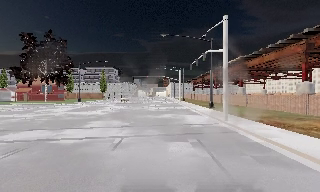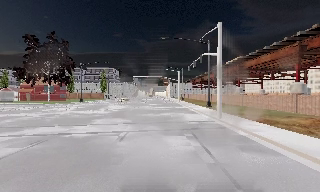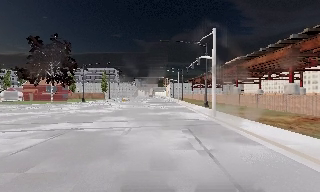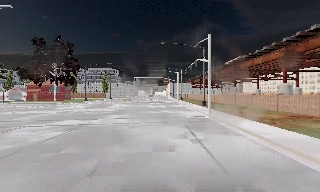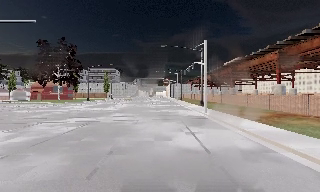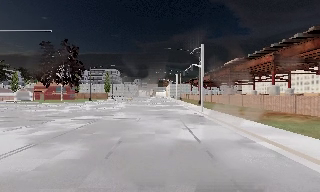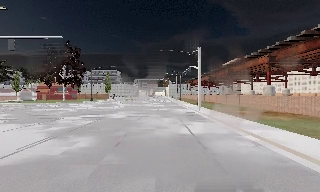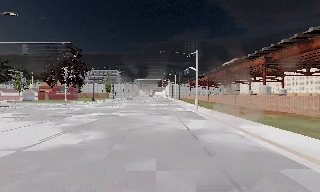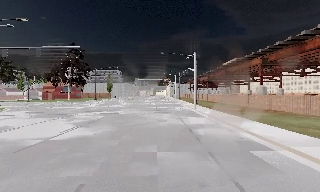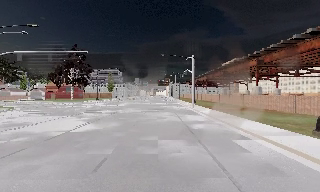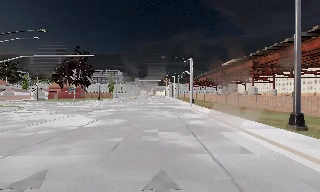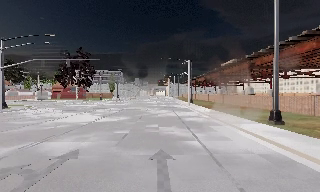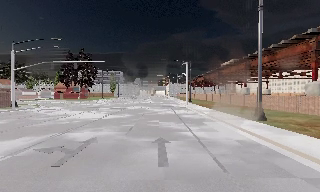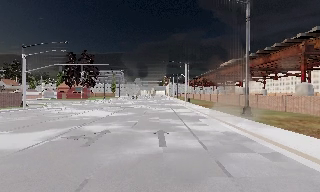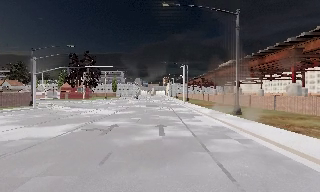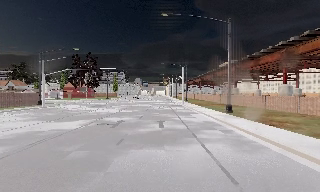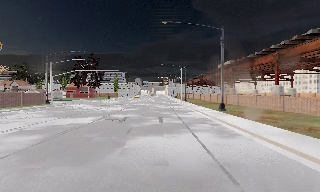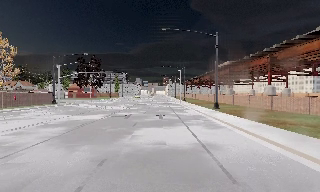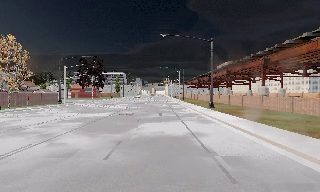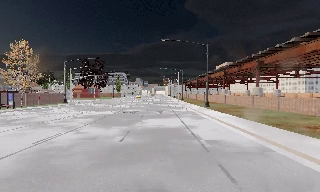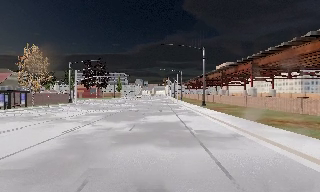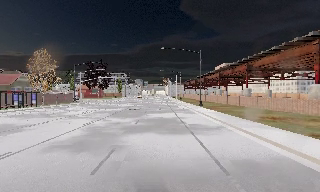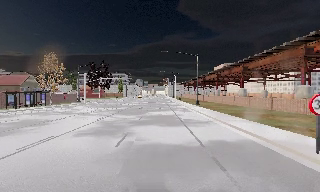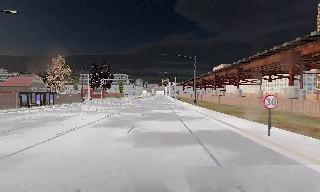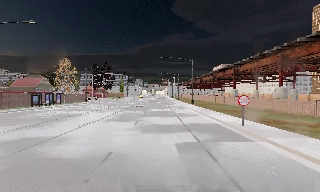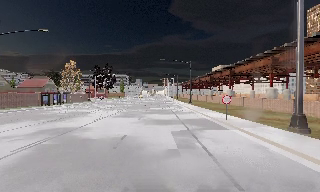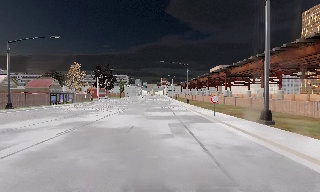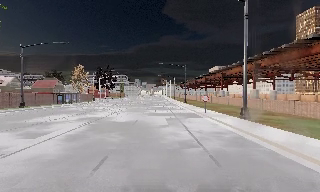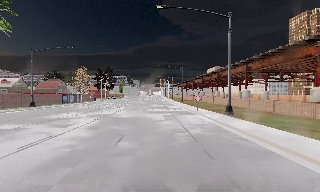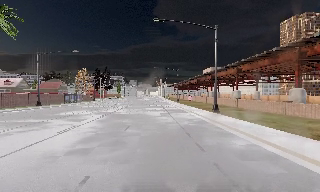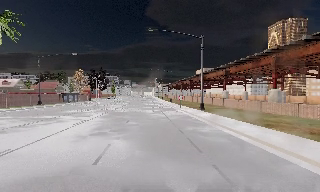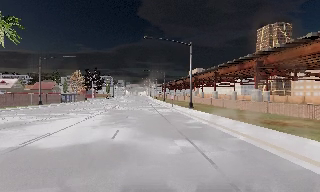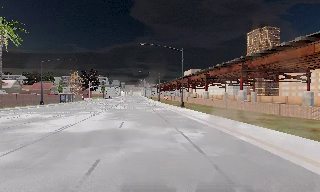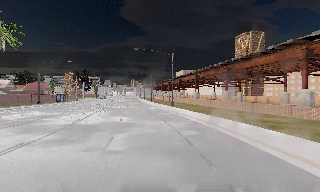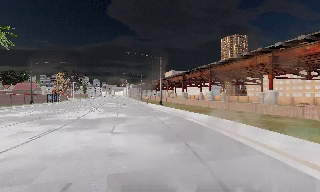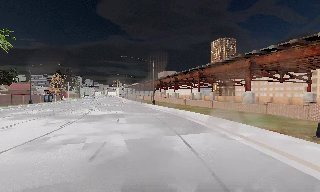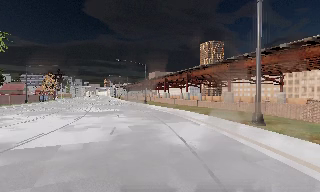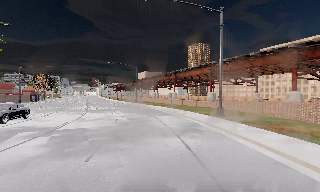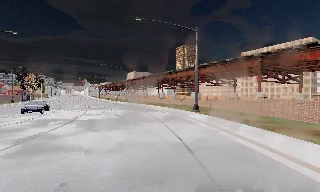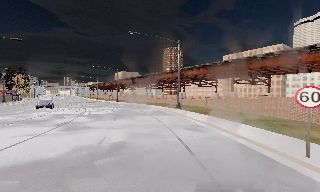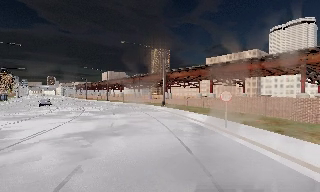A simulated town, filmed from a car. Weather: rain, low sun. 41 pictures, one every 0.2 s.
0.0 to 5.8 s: The camera travels backward, about 55 m, so what stands in front gets smaller. It gains speed.
5.8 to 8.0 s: The scene slides to the left, as the camera pans about 35 degrees to its right. It travels backward, about 40 m.
The film runs backward here.
